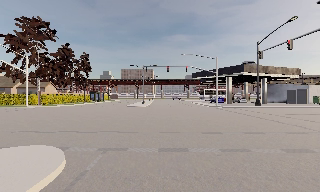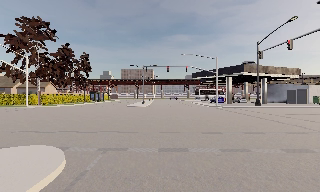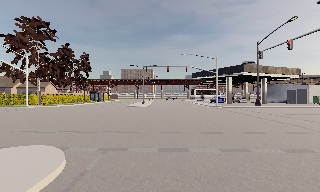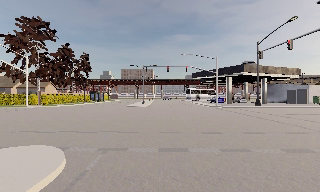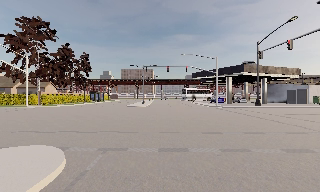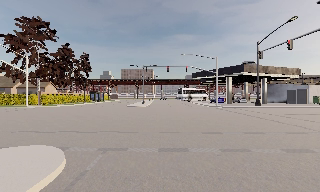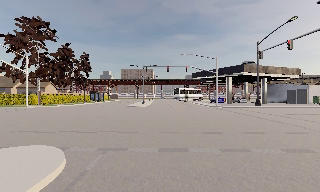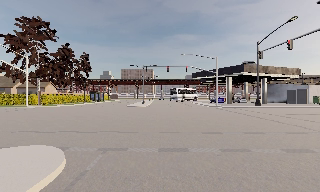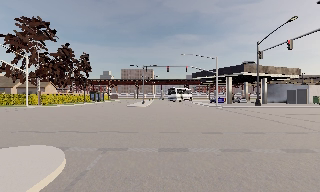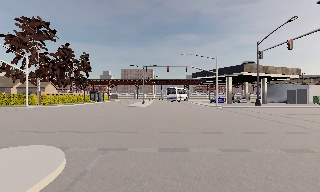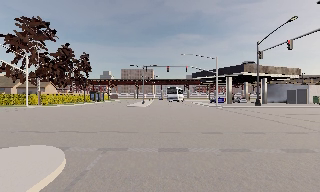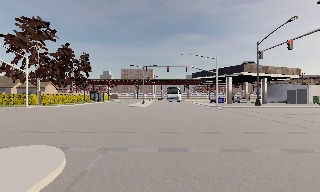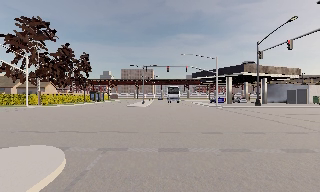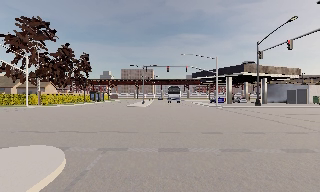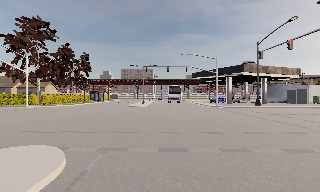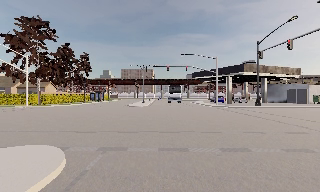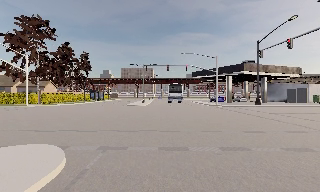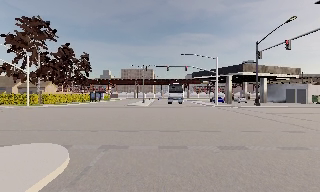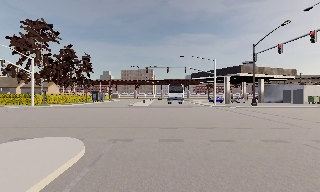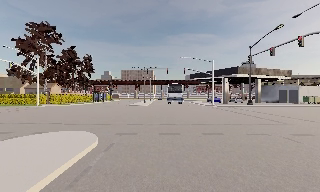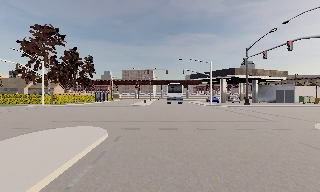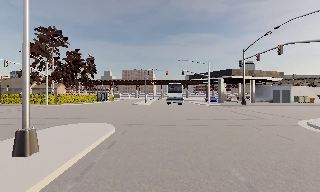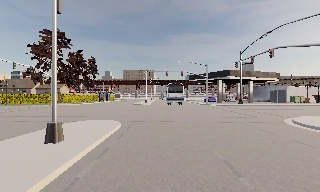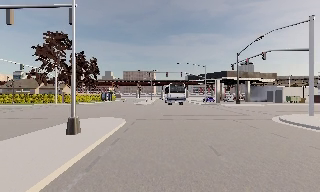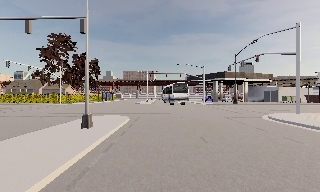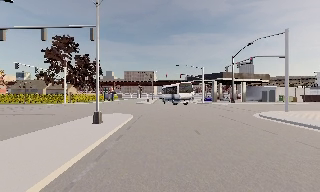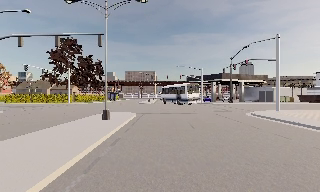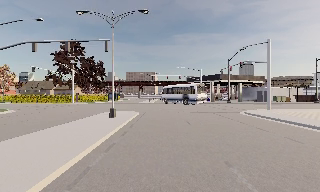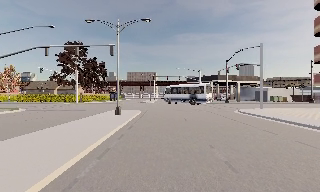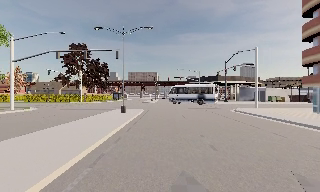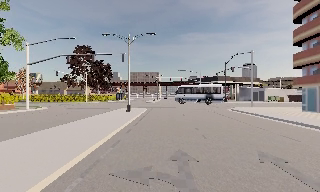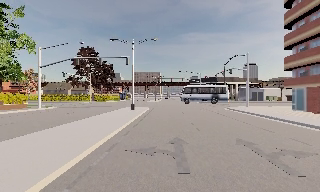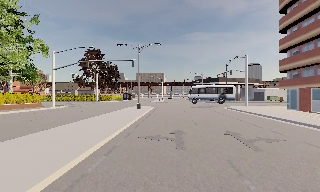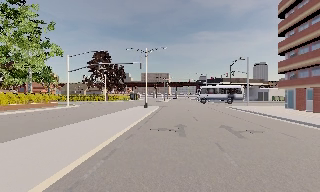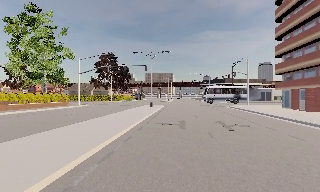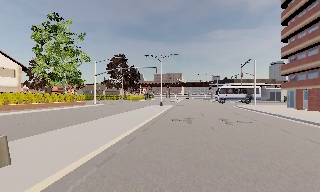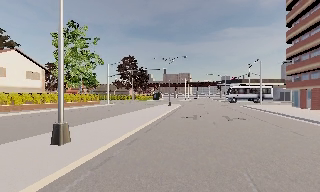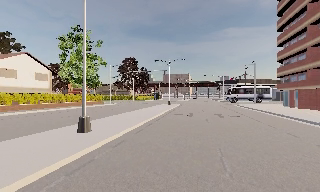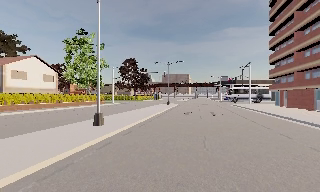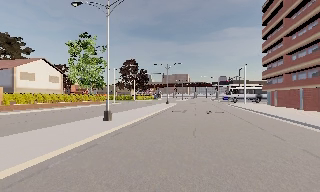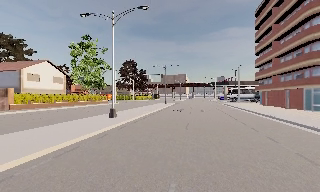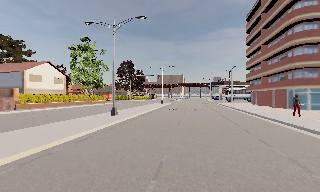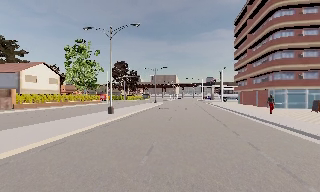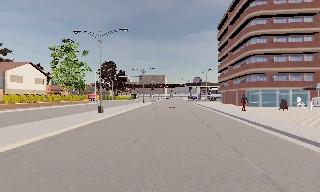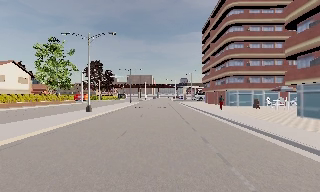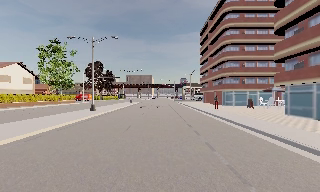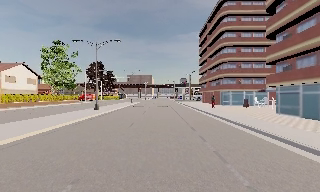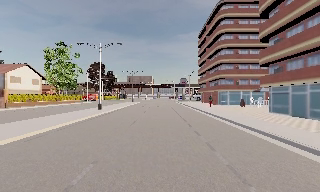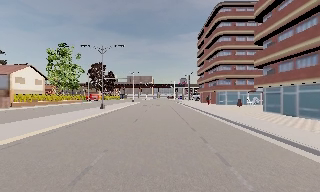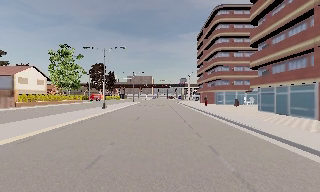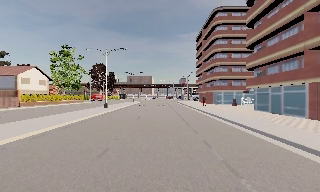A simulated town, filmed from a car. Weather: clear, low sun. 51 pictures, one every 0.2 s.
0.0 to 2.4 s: The camera keeps its place and its aim.
2.4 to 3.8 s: The camera travels backward, about 2 m, so what stands in front gets smaller. It gains speed.
3.8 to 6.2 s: The camera travels backward, about 16 m, so what stands in front gets smaller.
6.2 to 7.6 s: The camera swings to its left by about 10 degrees, and the scene slides to the right. It travels backward, about 12 m, so what stands in front gets smaller.
7.6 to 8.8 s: The camera swings to its right by about 15 degrees, and the scene slides to the left. It travels backward, about 9 m, so what stands in front gets smaller.
8.8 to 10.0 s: The camera travels backward, about 5 m, so what stands in front gets smaller.
The film runs backward here.
